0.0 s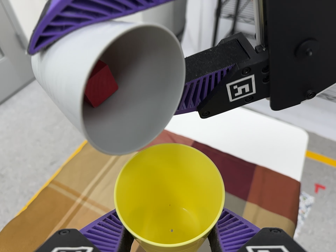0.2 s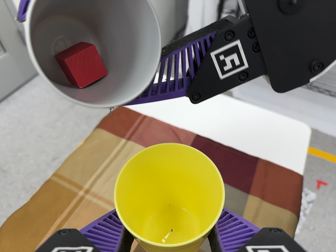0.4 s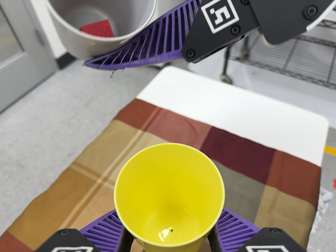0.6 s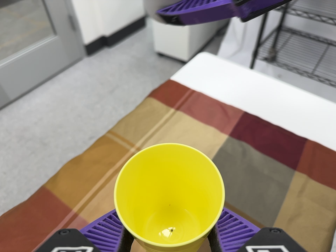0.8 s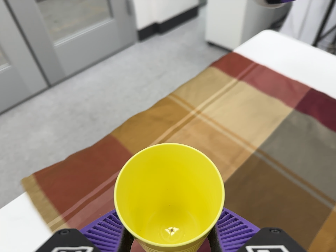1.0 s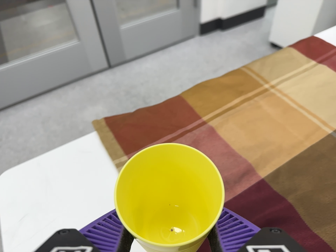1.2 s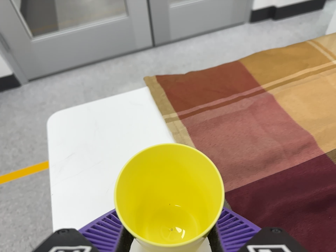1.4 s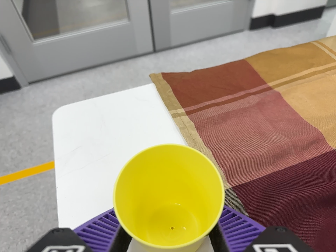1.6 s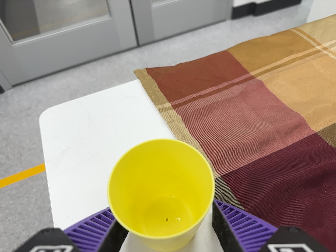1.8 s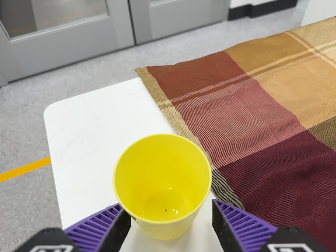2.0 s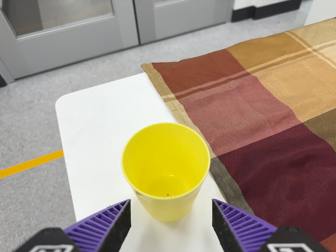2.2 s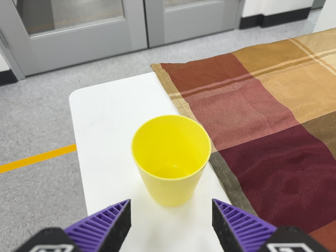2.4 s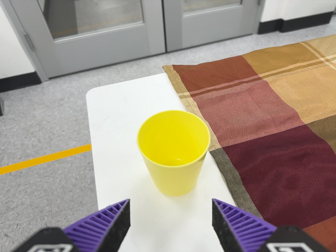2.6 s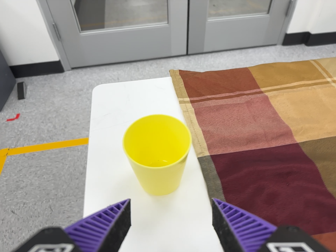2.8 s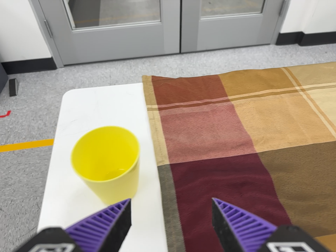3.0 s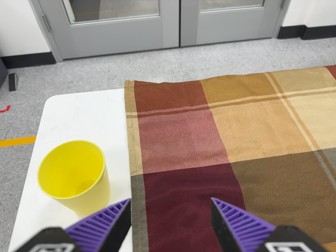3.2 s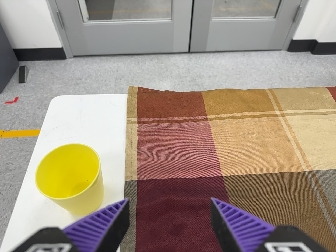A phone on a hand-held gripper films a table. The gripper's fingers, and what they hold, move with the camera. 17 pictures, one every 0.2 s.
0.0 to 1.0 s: The scene slides to the right, as the camera pans about 25 degrees to its left. It travels toward the bottom of its view and to its left, about 24 cm, so close, fixed things drift upward. It rolls about its line of sight by about 20 degrees, and the scene rotates clockwise.
1.0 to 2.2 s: The camera travels toward the bottom of its view, to its left and backward, about 10 cm, so close, fixed things drift upward. It rolls about its line of sight by about 10 degrees, and the scene rotates clockwise.
2.2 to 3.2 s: The camera travels to its right, about 18 cm. It rolls about its line of sight by about 15 degrees, and the scene rotates clockwise.
The film runs backward here.
